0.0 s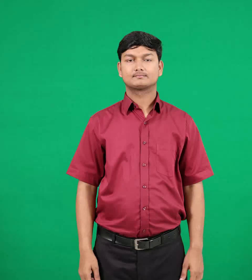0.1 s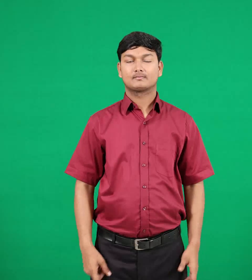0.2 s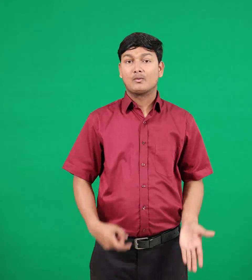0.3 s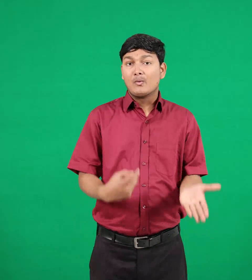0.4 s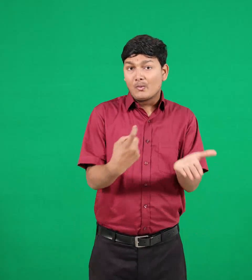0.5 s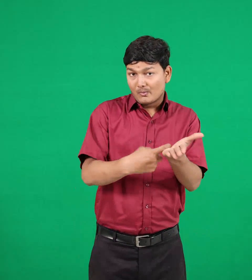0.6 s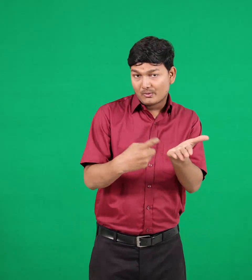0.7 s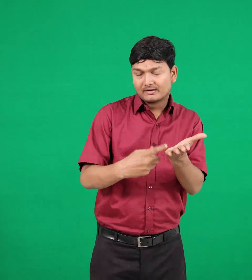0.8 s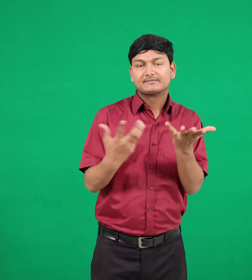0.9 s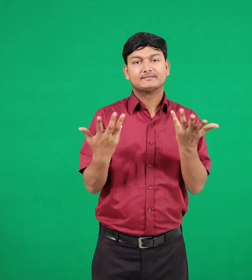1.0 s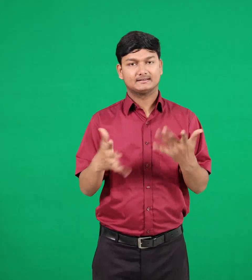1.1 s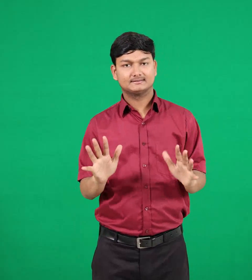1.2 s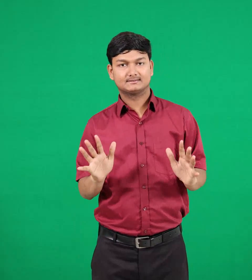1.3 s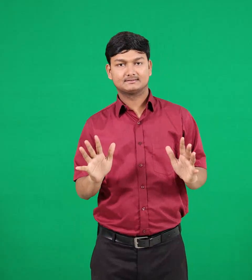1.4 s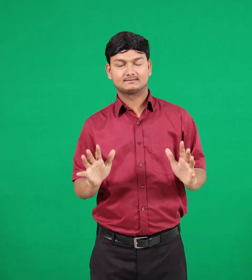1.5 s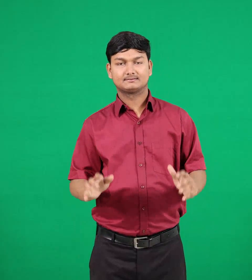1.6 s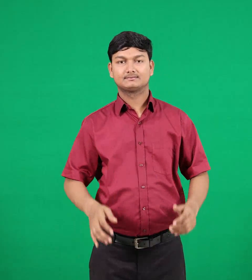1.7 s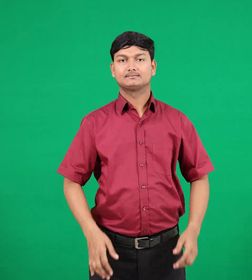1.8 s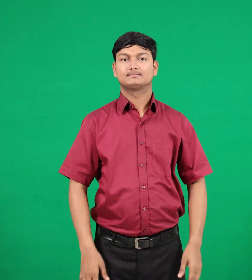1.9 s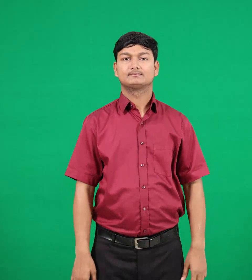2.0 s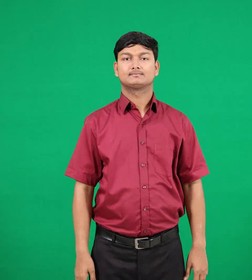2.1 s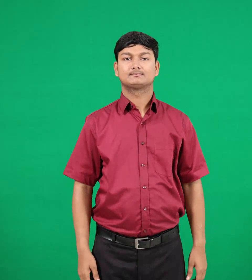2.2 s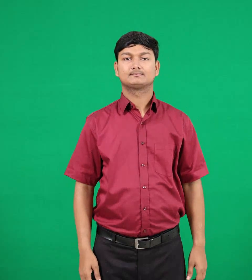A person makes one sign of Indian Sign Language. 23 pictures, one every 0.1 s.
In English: ruled
